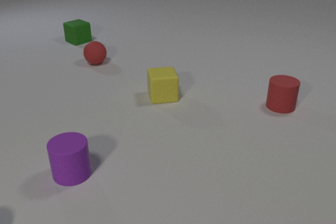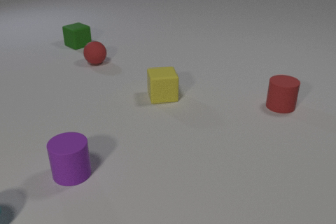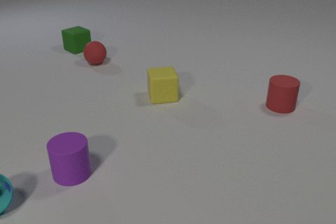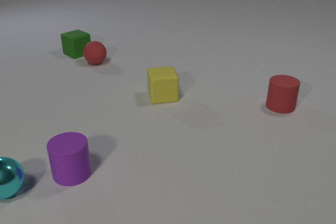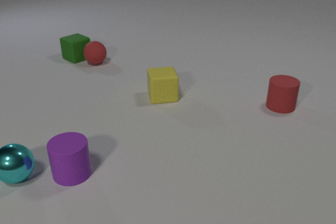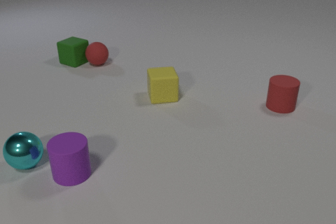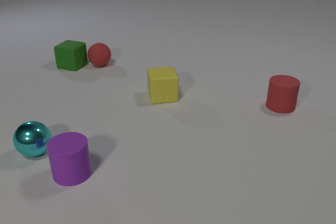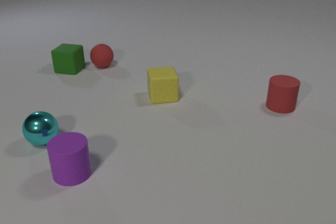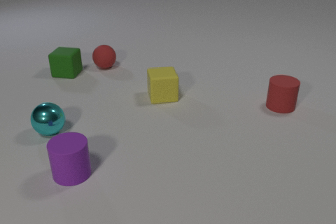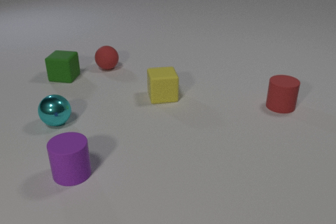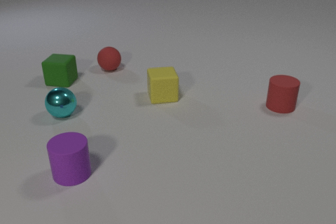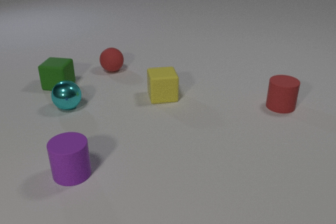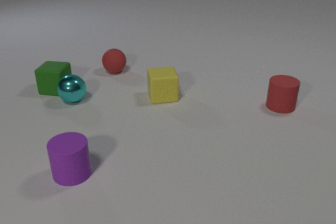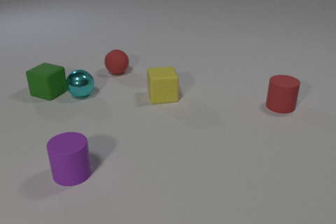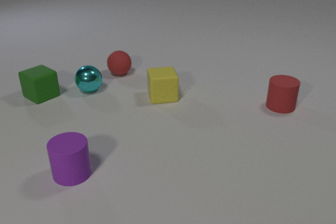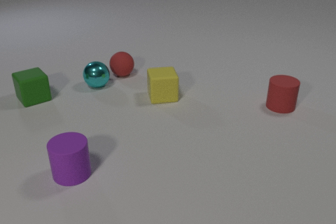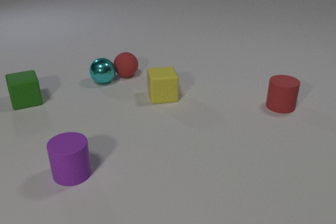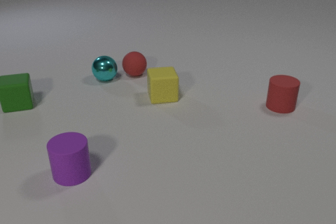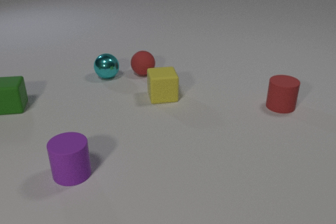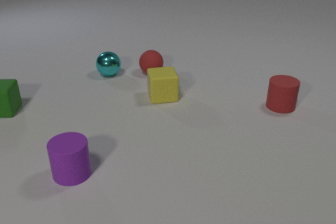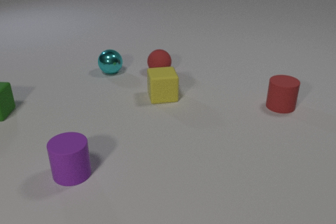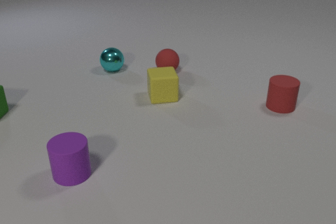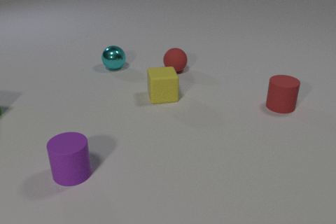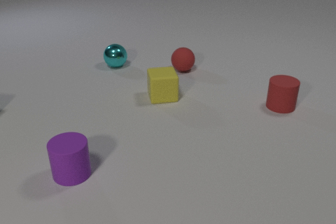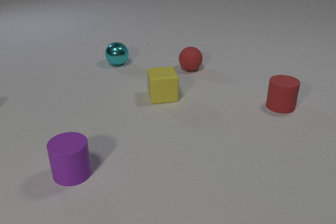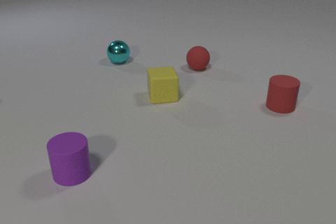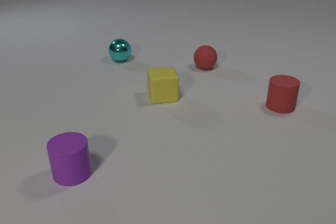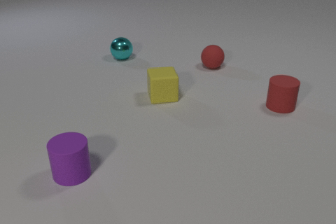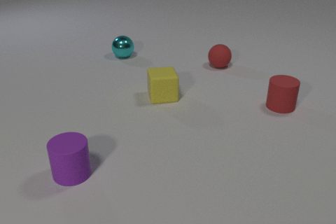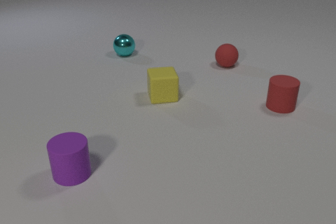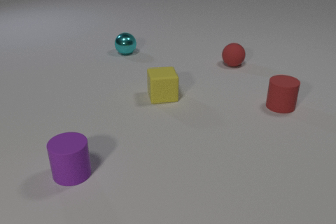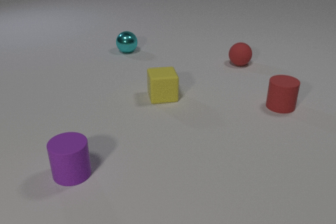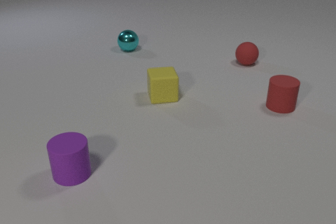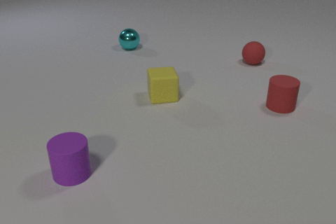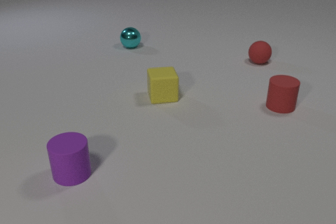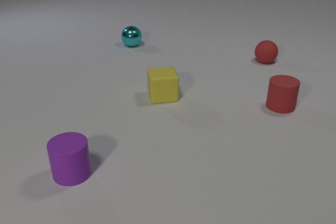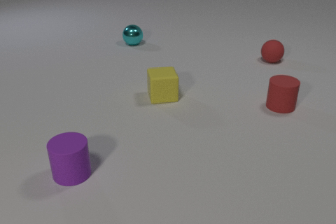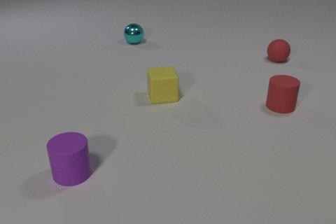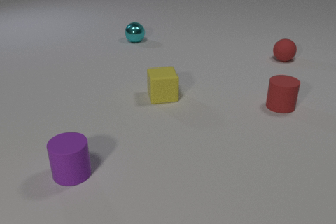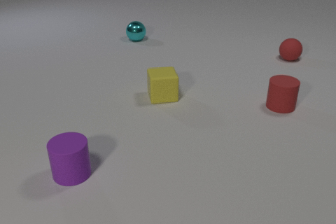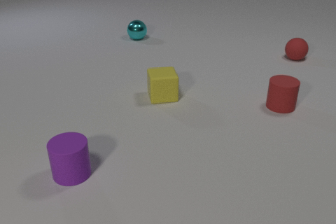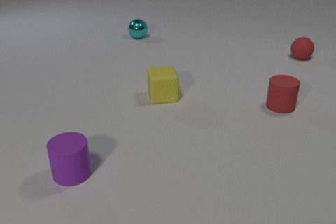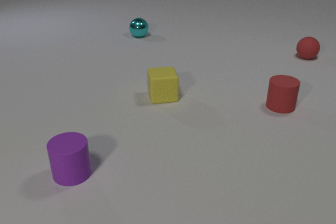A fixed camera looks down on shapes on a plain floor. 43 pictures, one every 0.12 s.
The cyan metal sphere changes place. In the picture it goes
away from the camera.
The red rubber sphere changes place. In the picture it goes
to the right.
0.00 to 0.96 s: The green rubber cube slides toward the camera, spins so that its near face slides to the right, counterclockwise seen from above. The cyan metal sphere comes in at the left edge, rolls away from the camera and to the right. The red rubber sphere rolls toward the camera and to the right. The green rubber cube and the red rubber sphere collide.
0.96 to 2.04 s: The green rubber cube slides toward the camera and to the left, spins so that its near face slides to the left, clockwise seen from above. The cyan metal sphere rolls away from the camera and to the right. The red rubber sphere rolls to the right and toward the camera. The green rubber cube and the cyan metal sphere collide. The cyan metal sphere and the red rubber sphere collide.
2.04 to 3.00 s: The green rubber cube slides to the left and toward the camera, spins so that its near face slides to the left, clockwise seen from above, leaves at the left edge. The cyan metal sphere rolls away from the camera. The red rubber sphere rolls to the right.
3.00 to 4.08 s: The cyan metal sphere rolls away from the camera. The red rubber sphere rolls to the right and away from the camera.
4.08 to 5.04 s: The cyan metal sphere rolls away from the camera. The red rubber sphere rolls to the right and away from the camera.
How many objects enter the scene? 1.
What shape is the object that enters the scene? sphere.
Are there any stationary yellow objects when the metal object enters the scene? yes.
